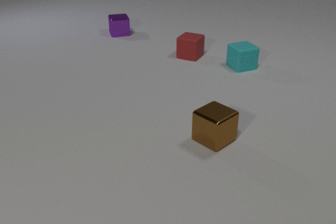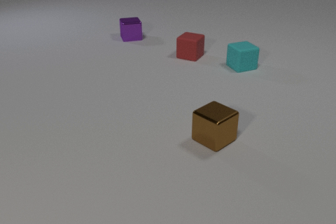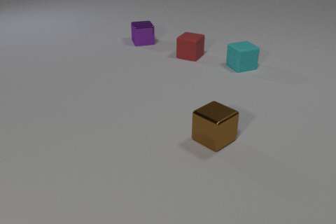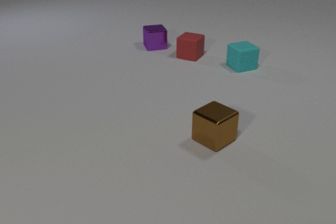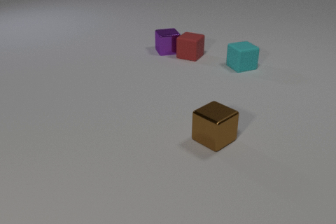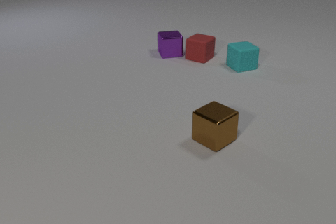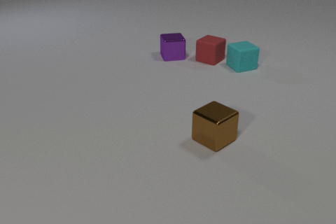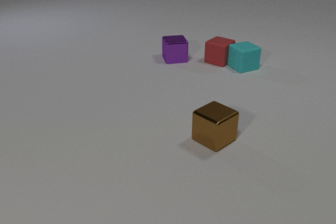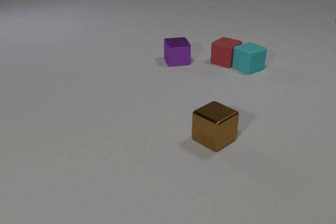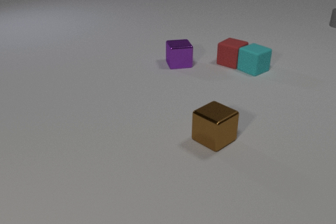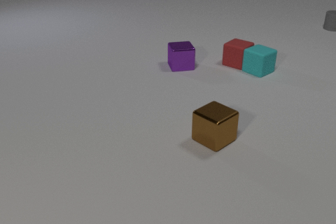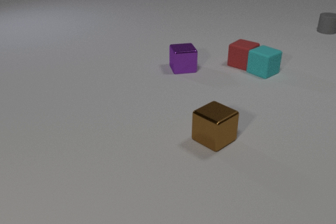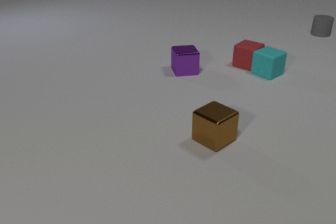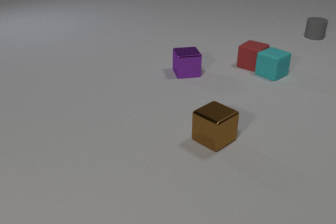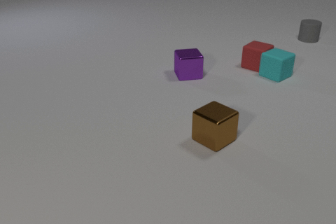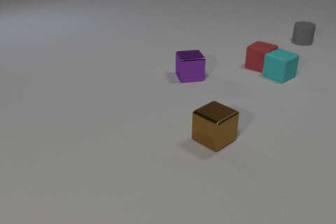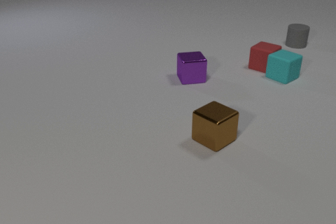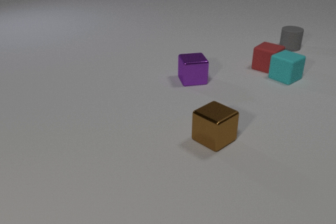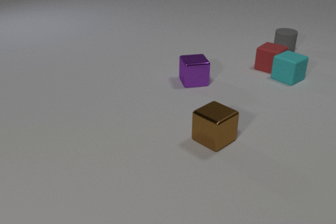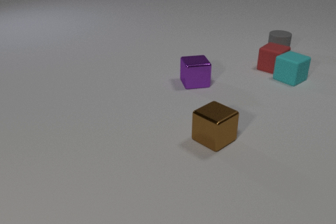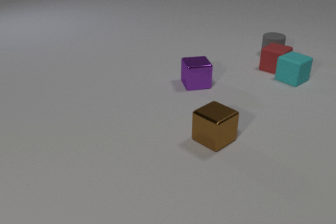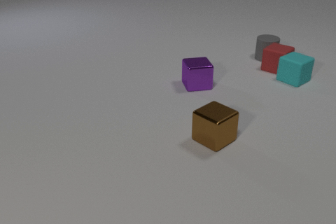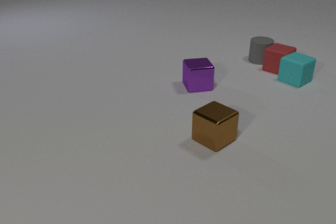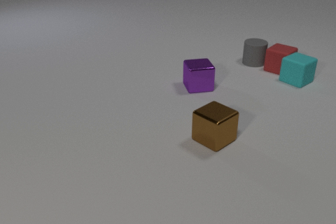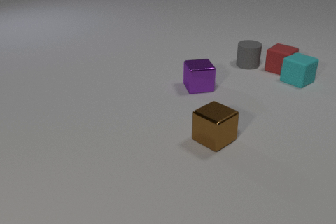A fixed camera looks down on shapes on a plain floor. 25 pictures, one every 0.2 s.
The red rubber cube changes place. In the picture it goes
to the right.
The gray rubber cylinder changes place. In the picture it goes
toward the camera.
0.0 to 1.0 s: The purple metal cube slides toward the camera and to the right. The red rubber cube slides to the right. The purple metal cube and the red rubber cube collide.
1.0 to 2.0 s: The purple metal cube slides toward the camera. The red rubber cube slides to the right. The cyan rubber cube slides to the right and toward the camera. The gray rubber cylinder comes in at the right edge, slides toward the camera and to the left. The red rubber cube and the cyan rubber cube collide.
2.0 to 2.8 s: The purple metal cube slides toward the camera. The red rubber cube slides to the right. The cyan rubber cube slides to the right. The gray rubber cylinder slides toward the camera and to the left.
2.8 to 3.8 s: The purple metal cube slides toward the camera. The red rubber cube slides to the right. The cyan rubber cube slides to the right. The gray rubber cylinder slides toward the camera and to the left.
3.8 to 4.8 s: The purple metal cube slides toward the camera. The red rubber cube slides to the right. The cyan rubber cube slides to the right. The gray rubber cylinder slides toward the camera and to the left. The red rubber cube and the gray rubber cylinder collide.
How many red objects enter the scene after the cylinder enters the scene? 0.
Are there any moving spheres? no.
How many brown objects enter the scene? 0.
